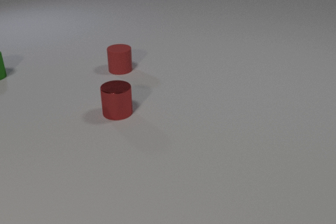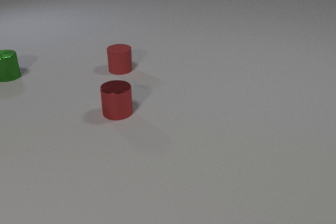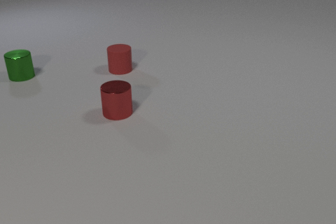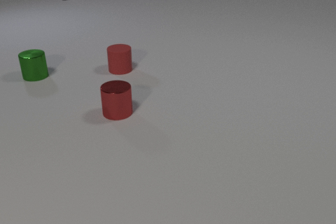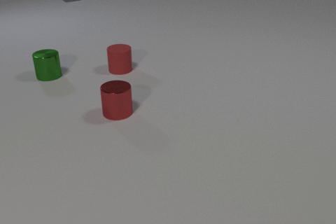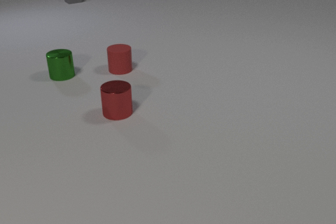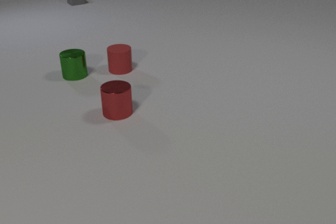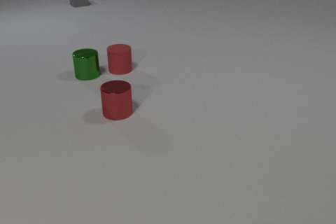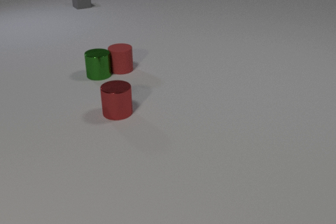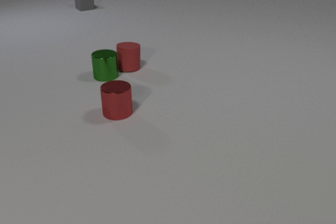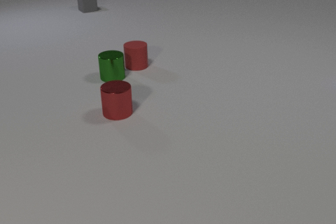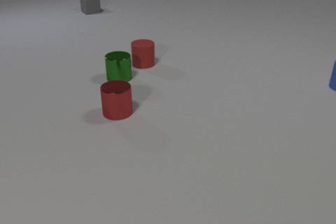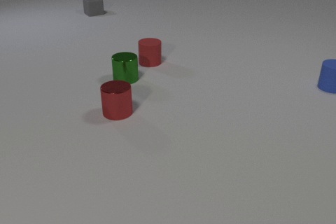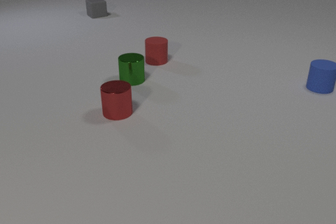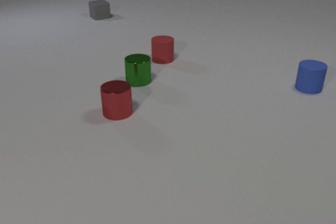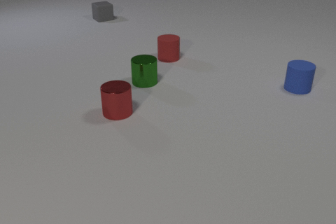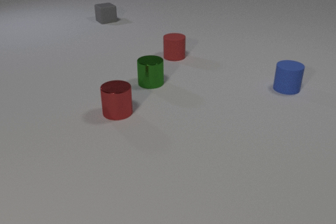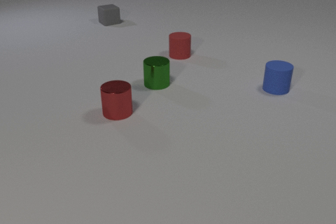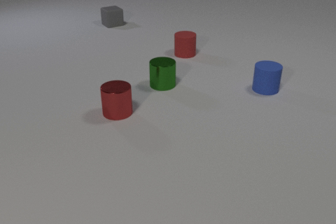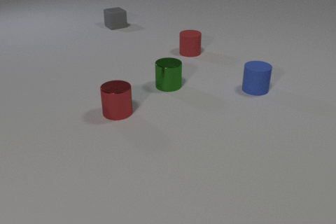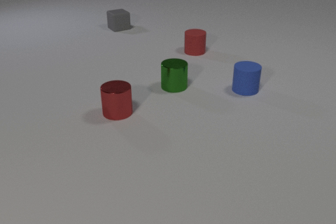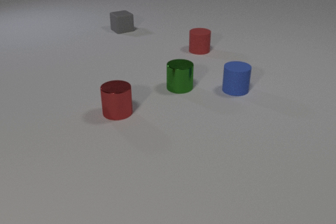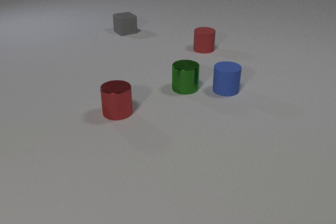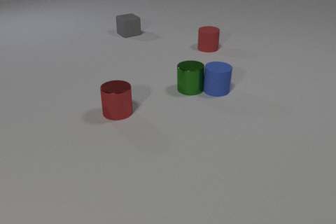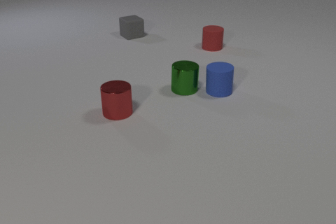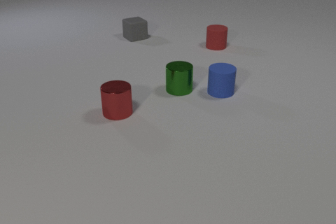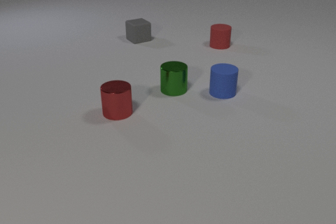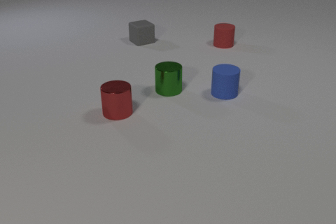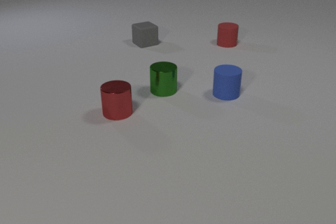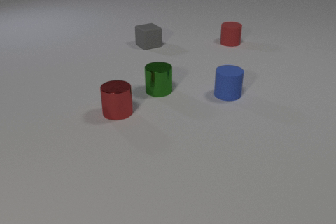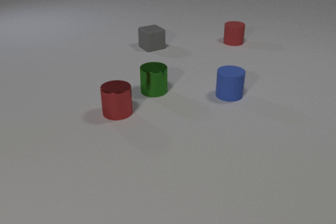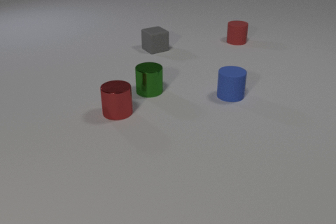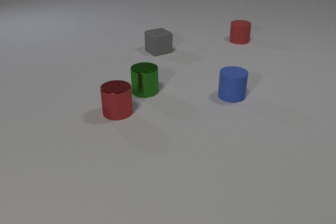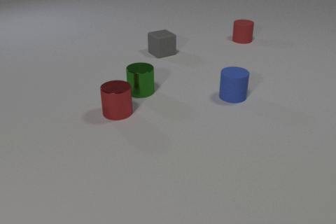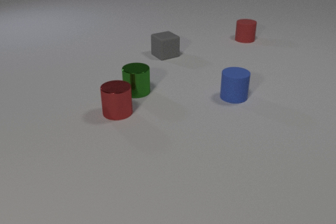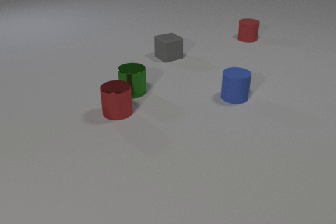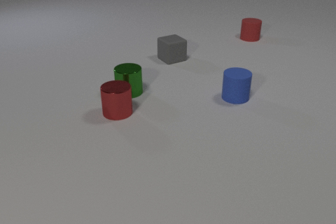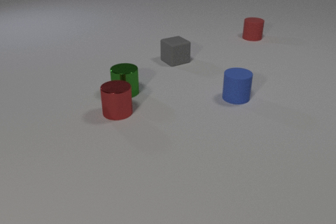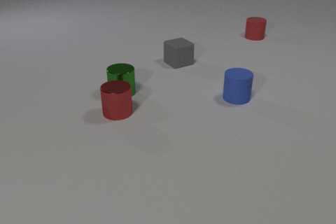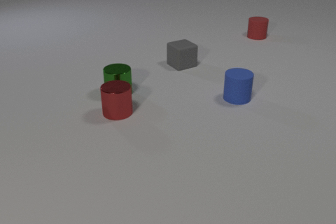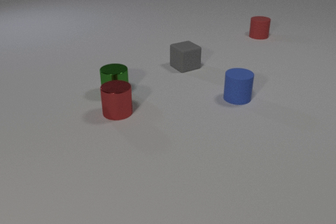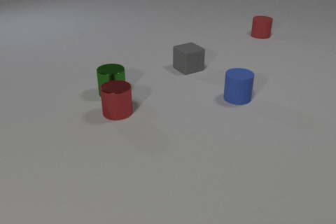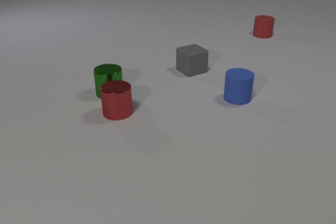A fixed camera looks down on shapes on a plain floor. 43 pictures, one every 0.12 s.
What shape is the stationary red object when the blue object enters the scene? cylinder.
What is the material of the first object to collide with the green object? rubber.
What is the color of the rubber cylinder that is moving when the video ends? red.
0.00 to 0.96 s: The green metal cylinder slides to the right. The gray rubber cube comes in at the top edge, slides toward the camera. The green metal cylinder and the red rubber cylinder collide.
0.96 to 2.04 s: The green metal cylinder slides to the right and toward the camera. The red rubber cylinder slides to the right and away from the camera. The blue rubber cylinder comes in at the right edge, slides to the left and toward the camera. The gray rubber cube slides toward the camera and to the right.
2.04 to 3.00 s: The green metal cylinder slides to the right and toward the camera. The red rubber cylinder slides to the right and away from the camera. The blue rubber cylinder slides to the left. The gray rubber cube slides toward the camera and to the right. The green metal cylinder and the blue rubber cylinder collide.
3.00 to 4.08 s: The green metal cylinder slides to the left. The red rubber cylinder slides to the right and away from the camera. The blue rubber cylinder slides to the right and toward the camera. The gray rubber cube slides toward the camera and to the right.
4.08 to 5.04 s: The green metal cylinder slides to the left. The red rubber cylinder slides to the right and away from the camera. The gray rubber cube slides toward the camera and to the right.
